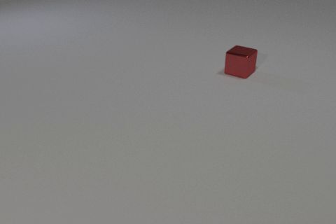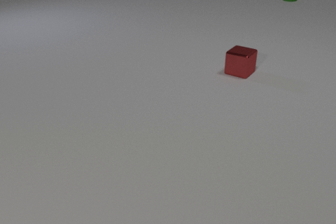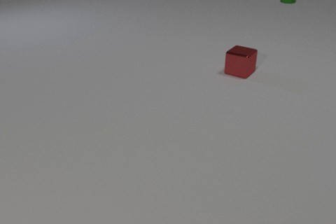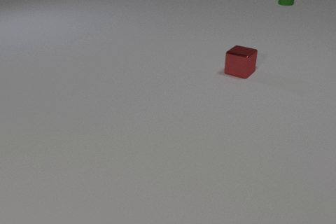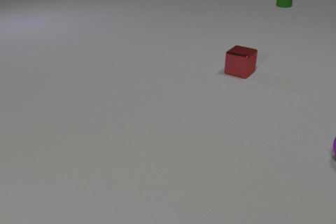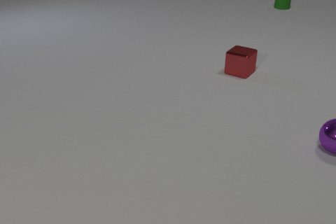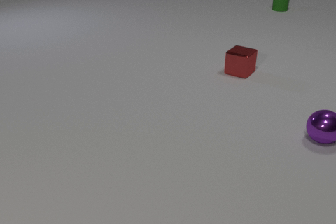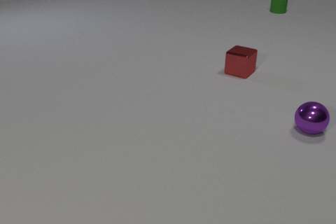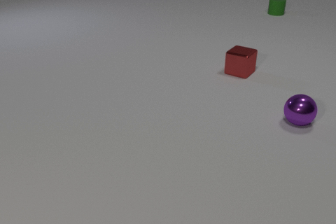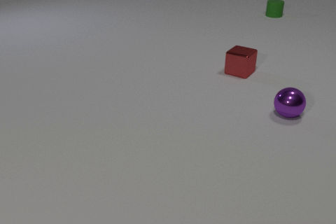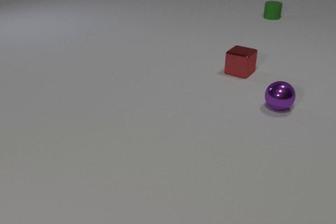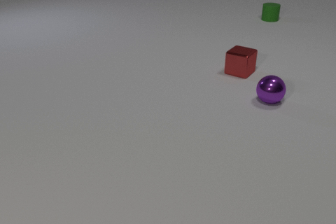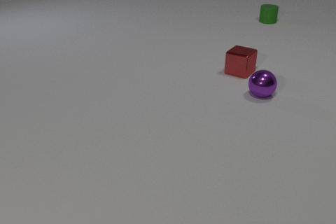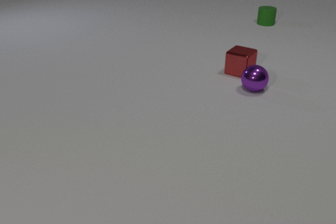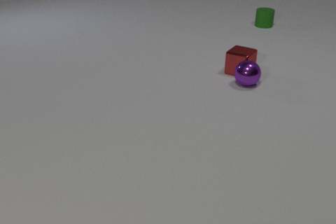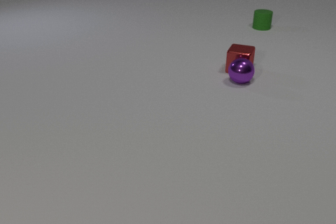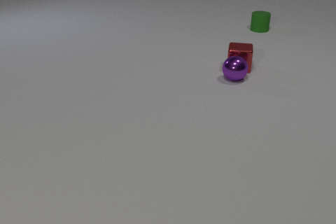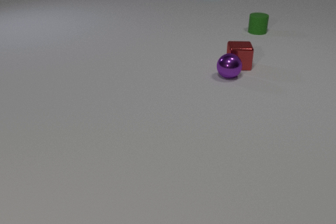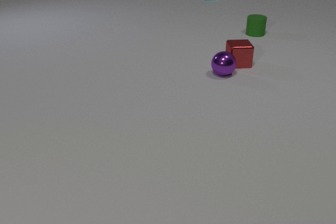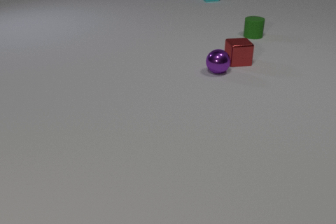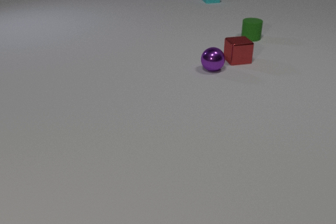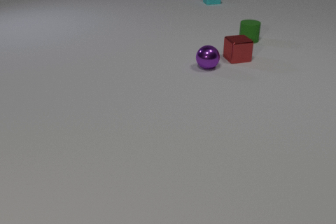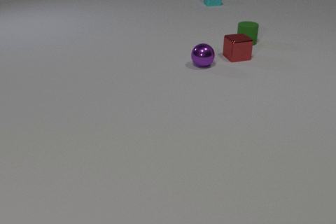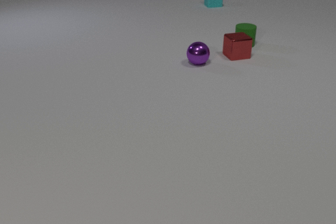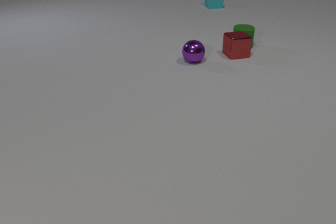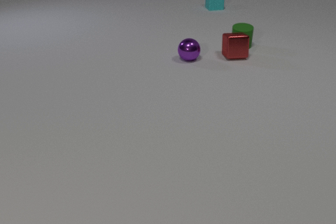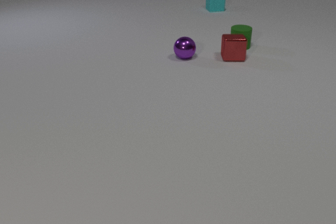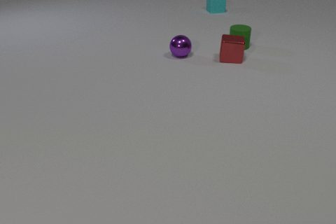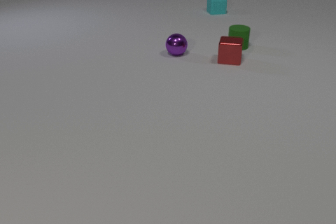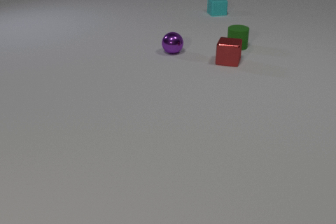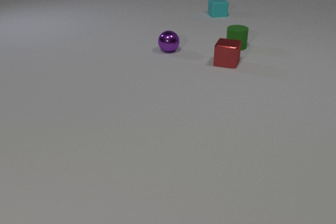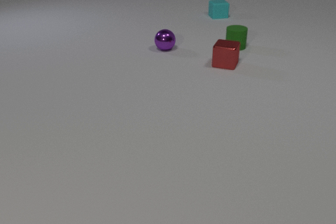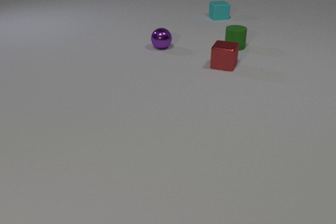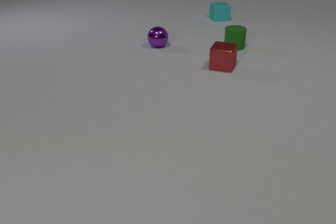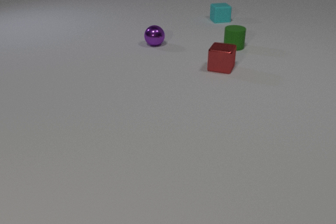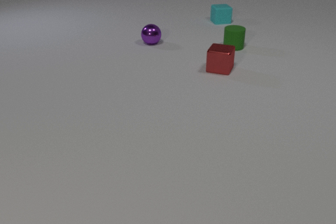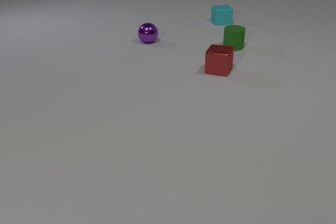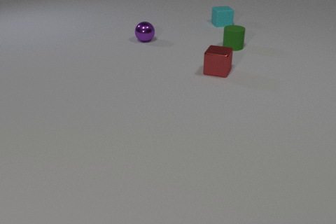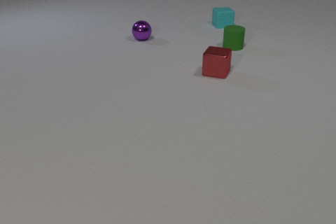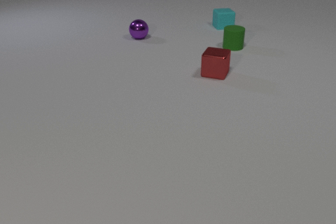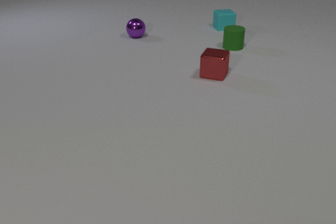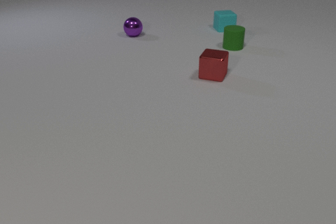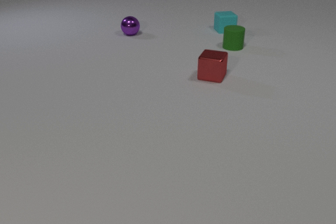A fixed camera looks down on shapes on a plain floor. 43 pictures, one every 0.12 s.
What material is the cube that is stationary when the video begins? metal.
What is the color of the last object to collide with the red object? green.
What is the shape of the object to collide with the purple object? cube.
0.00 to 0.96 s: The purple metal sphere comes in at the right edge, rolls away from the camera and to the left. The green rubber cylinder slides toward the camera.
0.96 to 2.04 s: The purple metal sphere rolls away from the camera and to the left. The red metal cube slides away from the camera, spins counterclockwise seen from above by about 30 degrees, its near face sliding to the right. The green rubber cylinder slides toward the camera. The cyan rubber cube comes in at the top edge, slides toward the camera. The purple metal sphere and the red metal cube collide.
2.04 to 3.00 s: The purple metal sphere rolls to the left and away from the camera. The red metal cube slides away from the camera. The green rubber cylinder slides toward the camera. The cyan rubber cube slides toward the camera. The red metal cube and the green rubber cylinder collide.
3.00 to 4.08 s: The purple metal sphere rolls away from the camera and to the left. The red metal cube slides toward the camera, spins so that its near face slides to the left, clockwise seen from above. The green rubber cylinder slides to the left. The cyan rubber cube slides toward the camera.
4.08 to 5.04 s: The purple metal sphere rolls away from the camera and to the left. The red metal cube slides toward the camera. The cyan rubber cube slides toward the camera.
